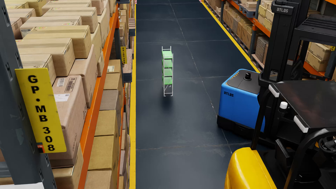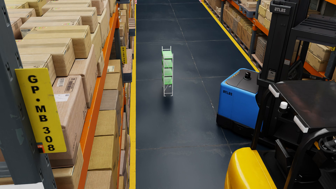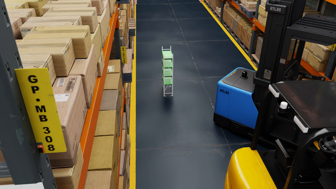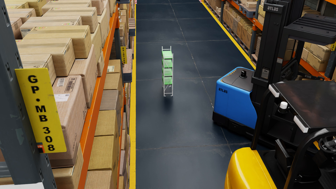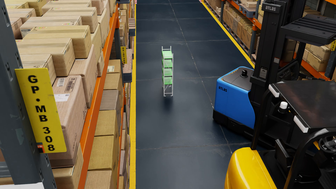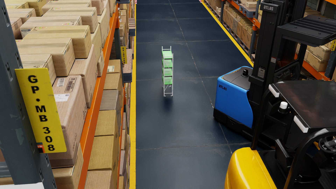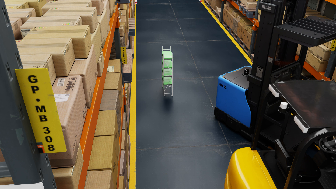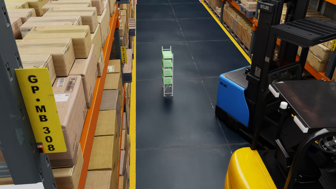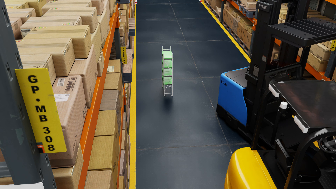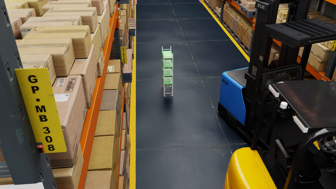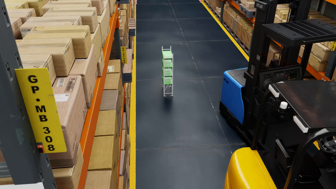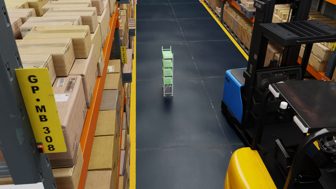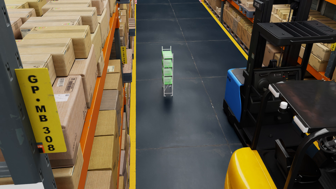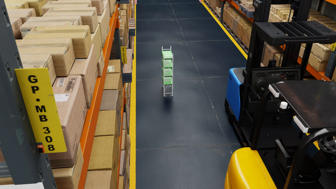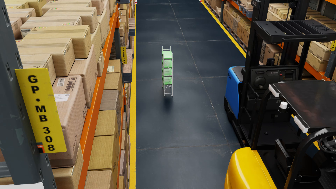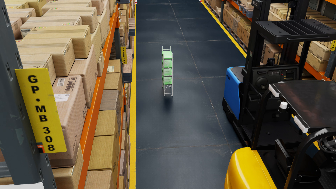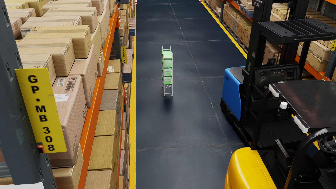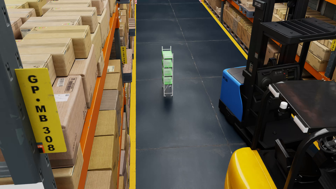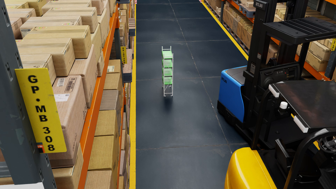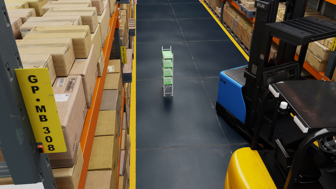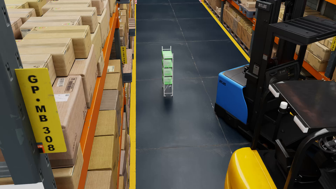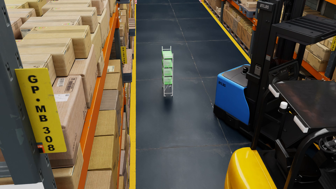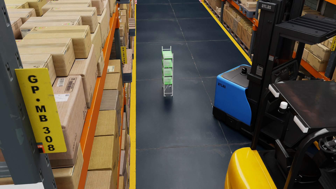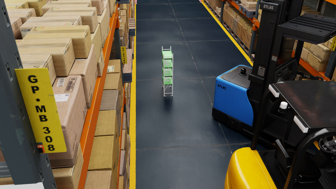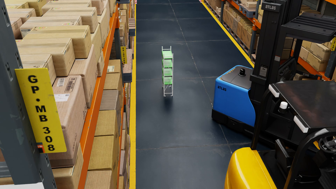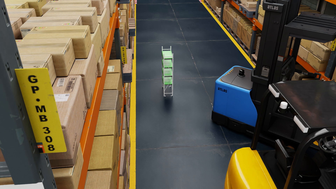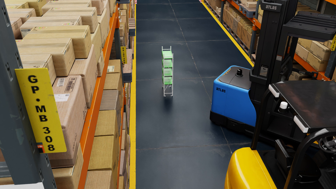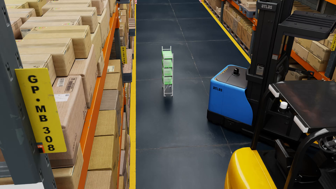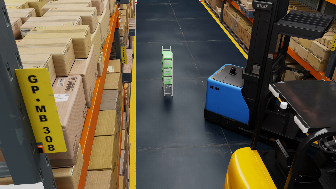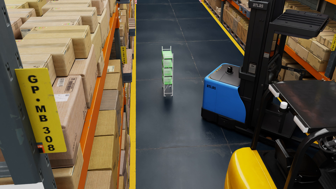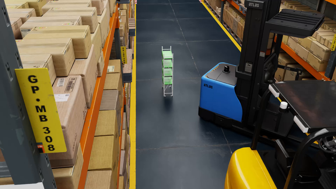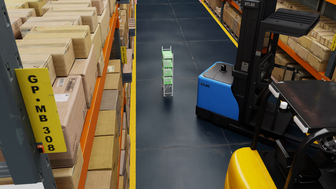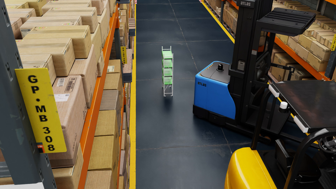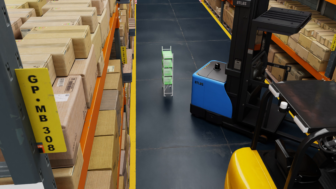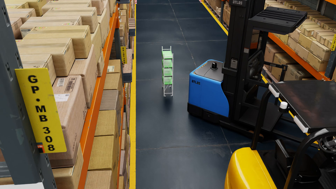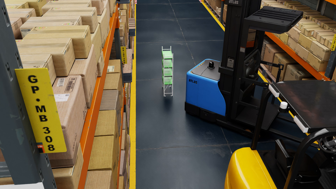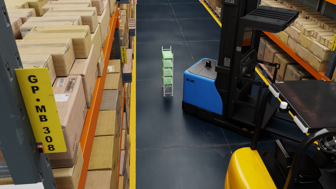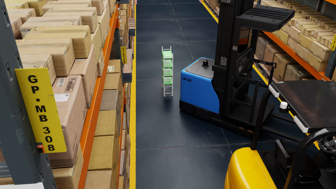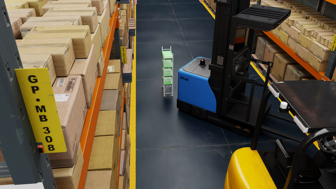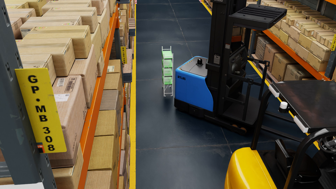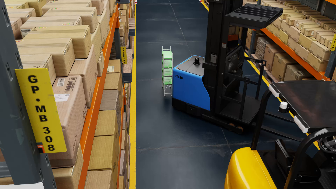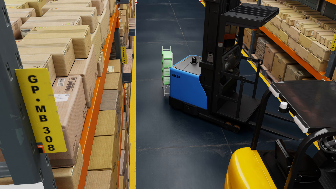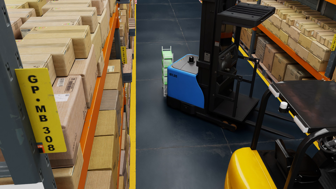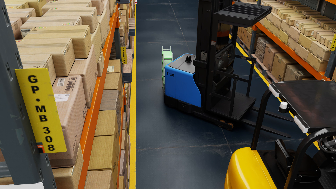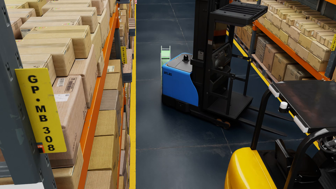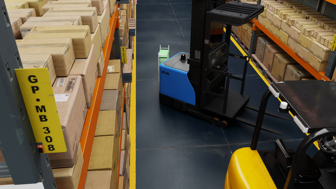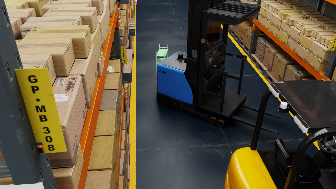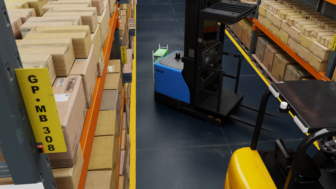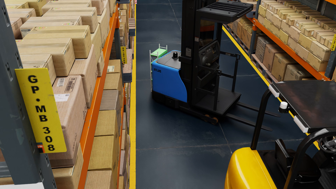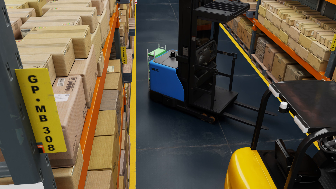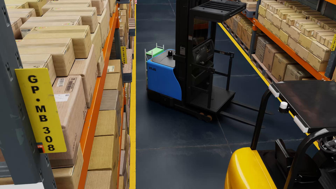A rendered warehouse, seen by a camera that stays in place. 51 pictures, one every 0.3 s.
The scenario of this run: A forklift runs into an object in its way.
